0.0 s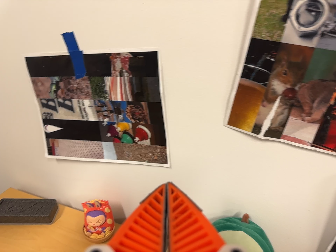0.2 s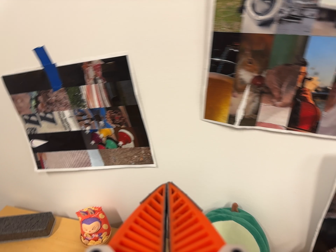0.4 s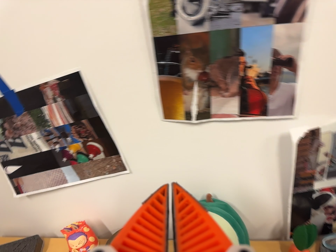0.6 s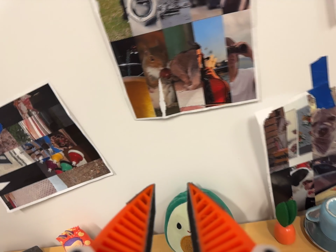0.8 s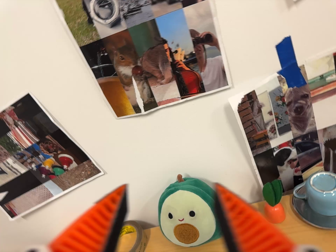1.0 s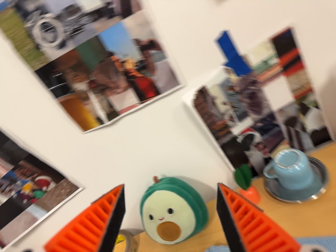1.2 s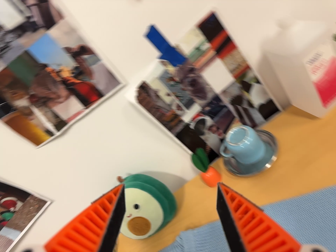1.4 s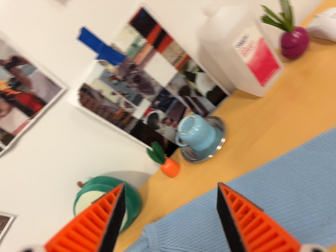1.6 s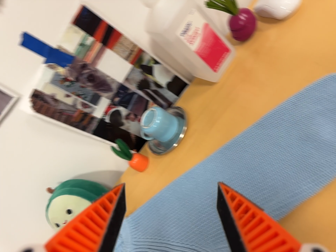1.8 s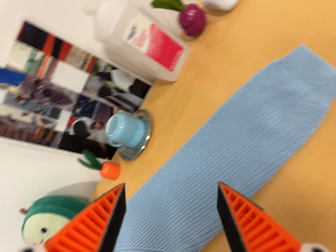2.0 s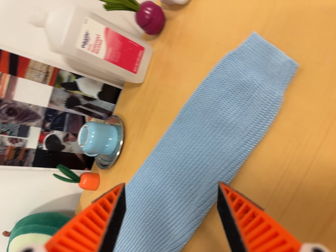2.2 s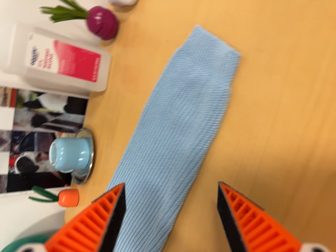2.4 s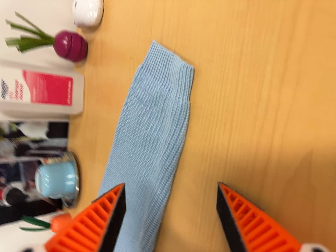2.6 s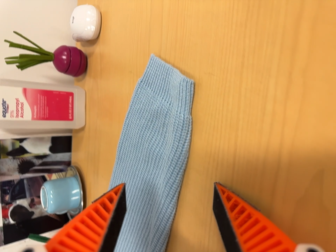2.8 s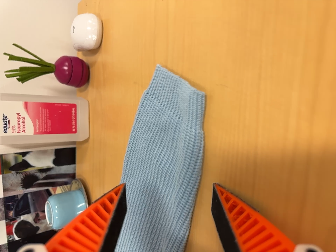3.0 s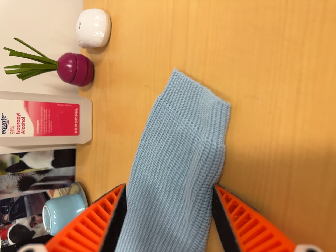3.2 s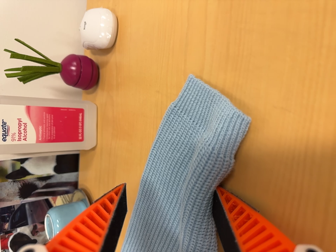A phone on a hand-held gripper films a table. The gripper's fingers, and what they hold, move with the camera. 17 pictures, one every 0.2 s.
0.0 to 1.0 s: The camera travels to its right, about 24 cm, so close, fixed things drift to the left. It rolls about its line of sight by about 40 degrees, and the scene rotates counterclockwise.
1.0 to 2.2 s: The camera pans to its right by about 15 degrees. It travels to its right, about 34 cm, so close, fixed things drift to the left. It rolls about its line of sight by about 50 degrees, and the scene rotates counterclockwise.
2.2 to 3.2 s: The camera travels forward and toward the top of its view, about 9 cm, so what stands in front looms larger. It rolls about its line of sight by about 10 degrees, and the scene rotates counterclockwise.
The film runs forward here.
